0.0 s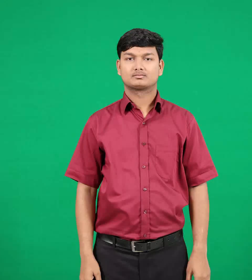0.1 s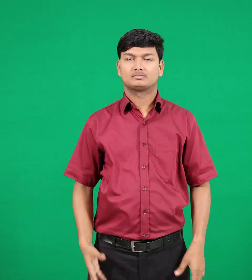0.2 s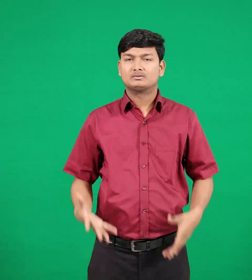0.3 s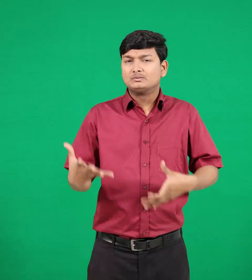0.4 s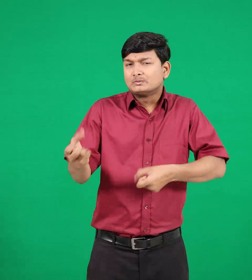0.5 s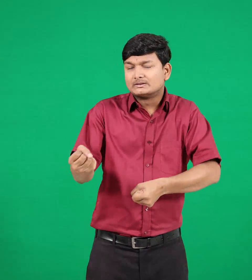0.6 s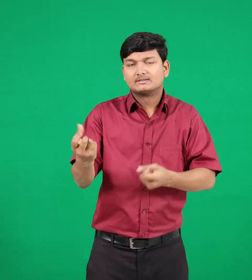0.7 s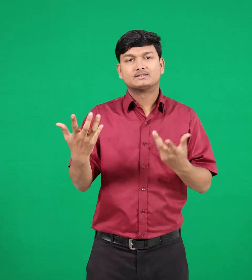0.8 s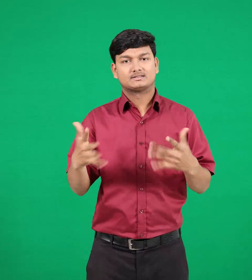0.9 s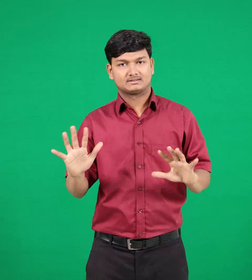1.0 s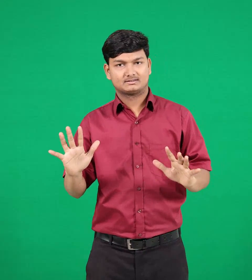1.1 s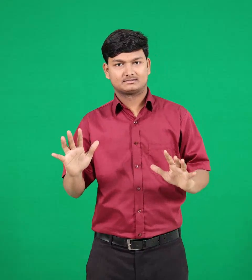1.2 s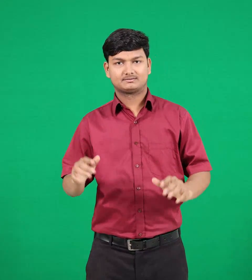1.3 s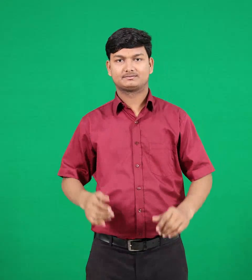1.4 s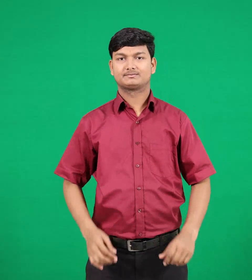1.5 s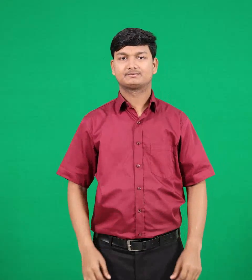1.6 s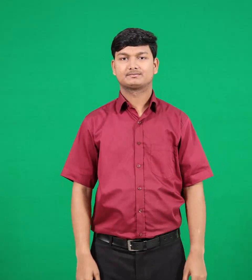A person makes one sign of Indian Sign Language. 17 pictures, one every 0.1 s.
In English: trusted
